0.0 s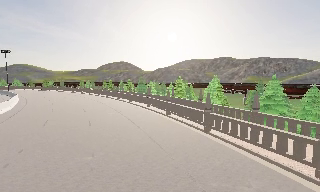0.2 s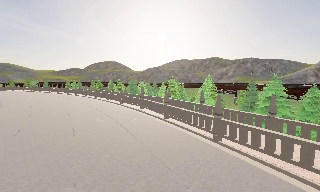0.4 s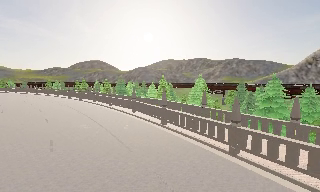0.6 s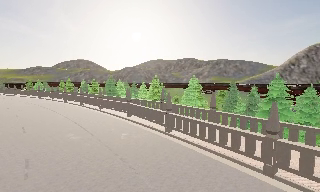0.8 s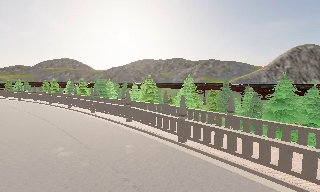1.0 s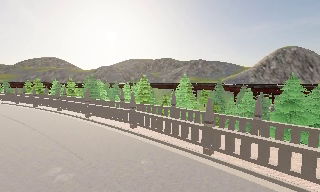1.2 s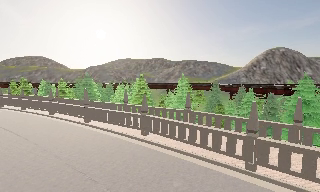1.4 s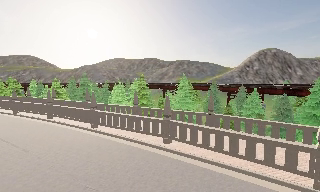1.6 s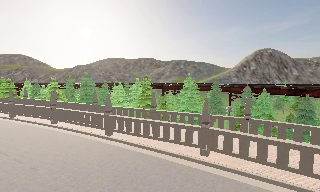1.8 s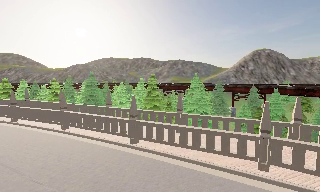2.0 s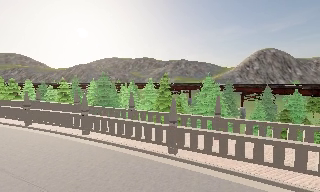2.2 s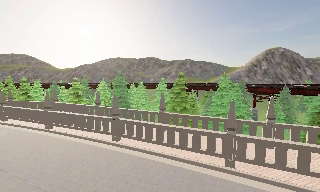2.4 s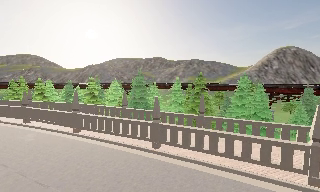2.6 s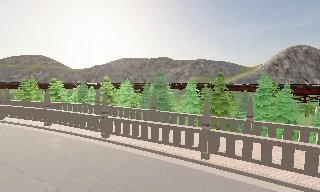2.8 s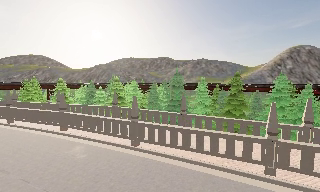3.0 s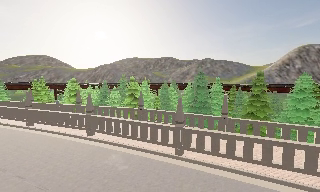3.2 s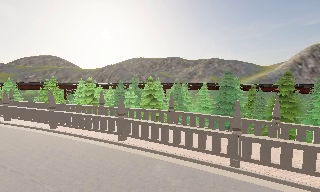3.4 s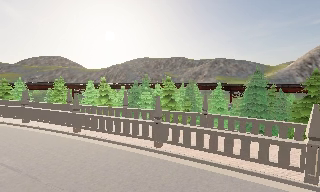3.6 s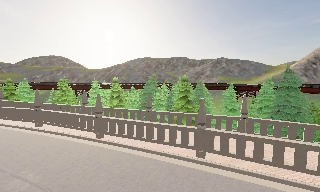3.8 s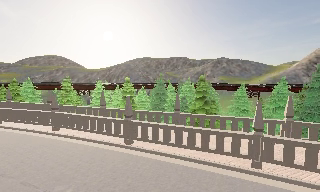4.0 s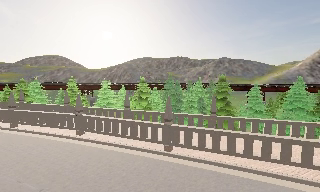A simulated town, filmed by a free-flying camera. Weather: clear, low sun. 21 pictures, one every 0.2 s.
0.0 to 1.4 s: The camera pans to its right, which is clockwise from overhead, by about 25 degrees. It travels forward and to its left, about 16 m, so what stands in front looms larger.
1.4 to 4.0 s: The camera travels to its left and forward, about 30 m, so close, fixed things drift to the right.
The film runs forward here.
